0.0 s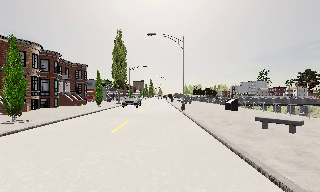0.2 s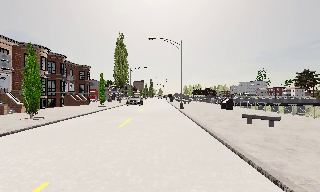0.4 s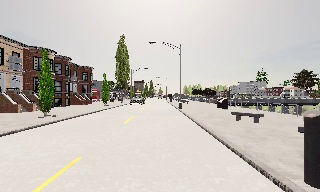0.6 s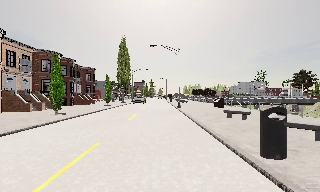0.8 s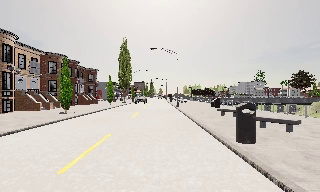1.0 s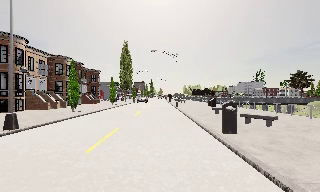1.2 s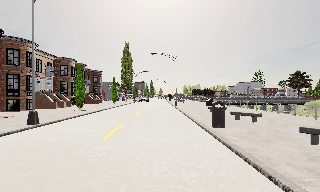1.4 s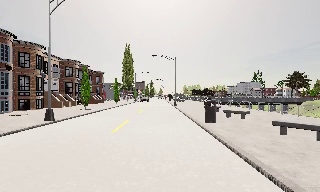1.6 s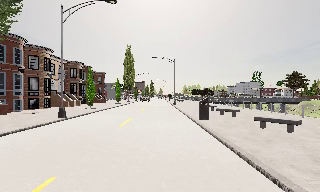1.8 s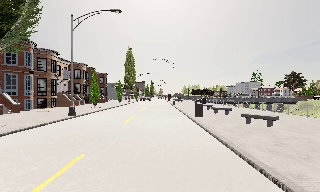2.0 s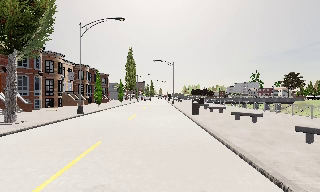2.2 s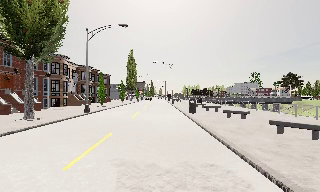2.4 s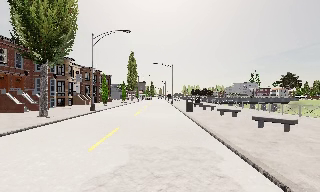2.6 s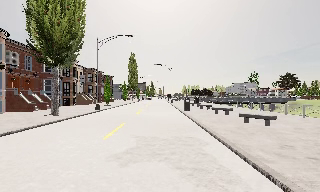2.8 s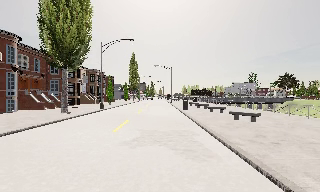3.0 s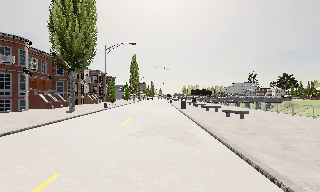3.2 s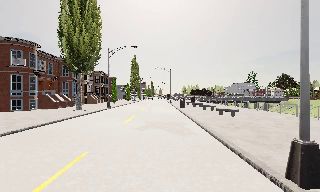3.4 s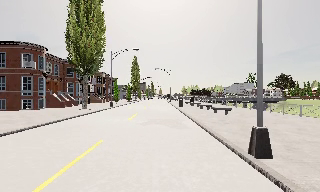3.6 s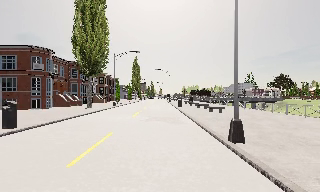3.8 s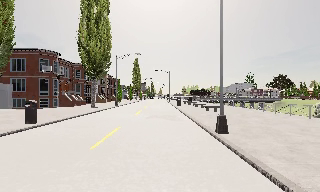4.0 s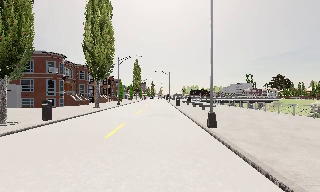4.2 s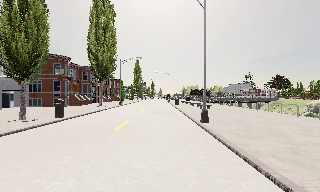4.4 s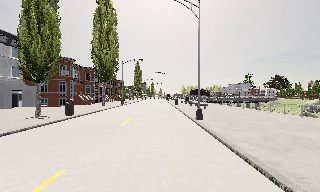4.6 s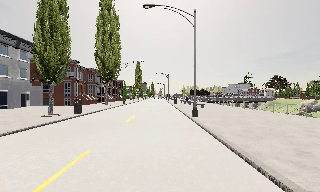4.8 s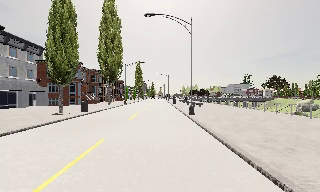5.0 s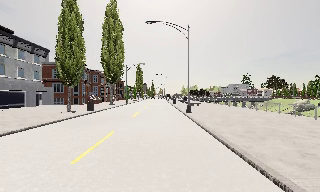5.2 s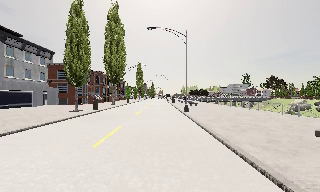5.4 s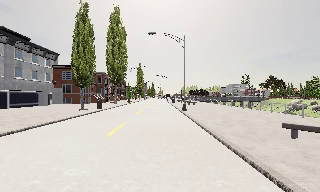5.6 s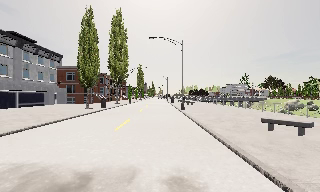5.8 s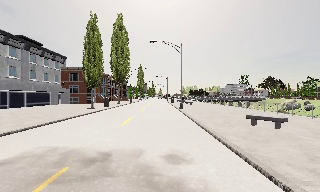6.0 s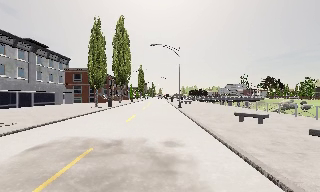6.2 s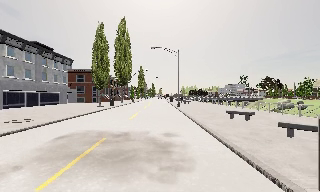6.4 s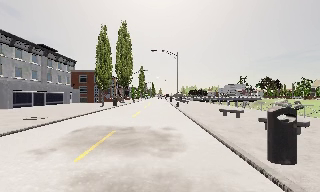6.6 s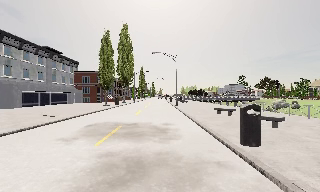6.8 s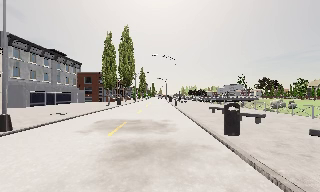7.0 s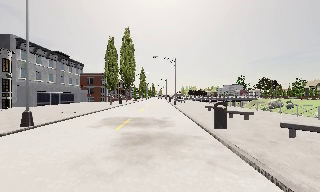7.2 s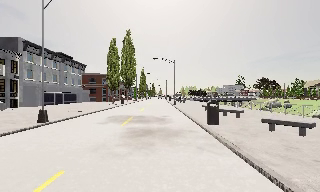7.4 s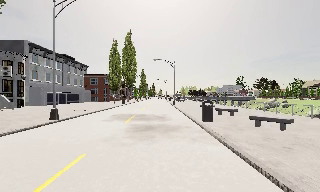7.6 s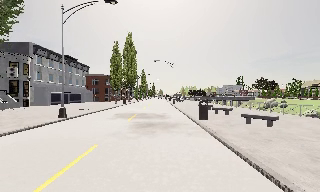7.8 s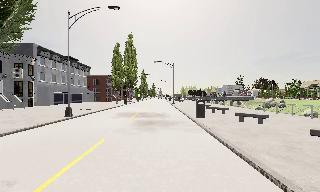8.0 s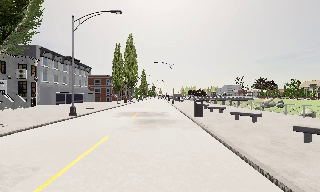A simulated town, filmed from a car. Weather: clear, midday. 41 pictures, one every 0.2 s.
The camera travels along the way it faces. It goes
backward.
0.0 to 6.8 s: The camera travels backward, about 40 m, so what stands in front gets smaller.
6.8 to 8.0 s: The camera travels backward, about 5 m, so what stands in front gets smaller. It loses speed.
The film runs backward here.
